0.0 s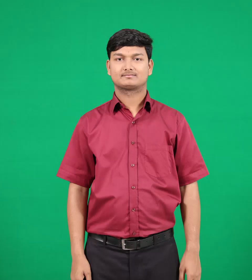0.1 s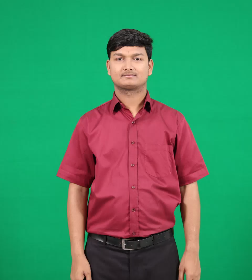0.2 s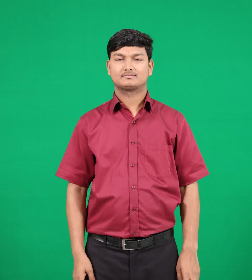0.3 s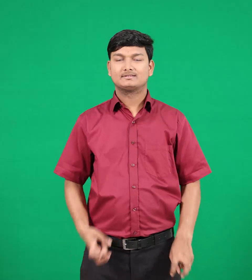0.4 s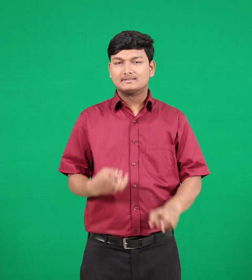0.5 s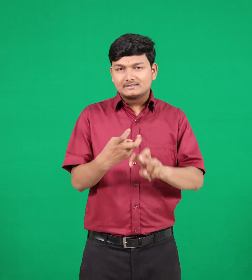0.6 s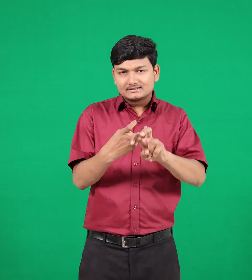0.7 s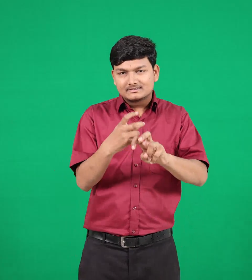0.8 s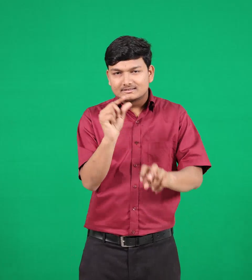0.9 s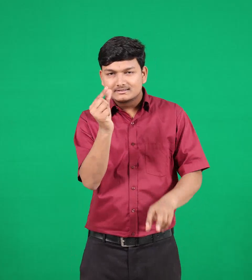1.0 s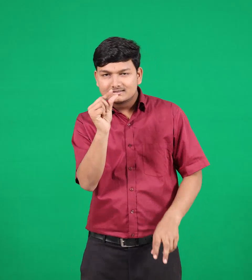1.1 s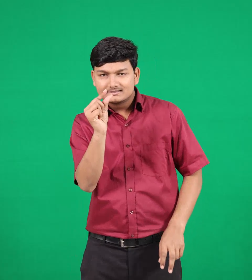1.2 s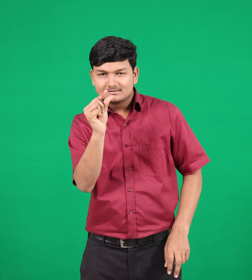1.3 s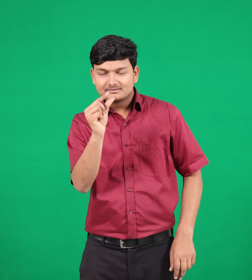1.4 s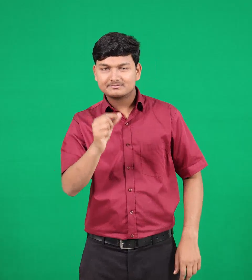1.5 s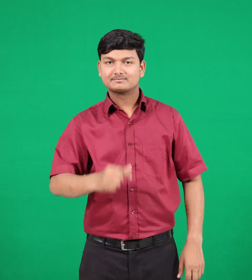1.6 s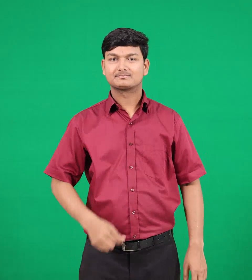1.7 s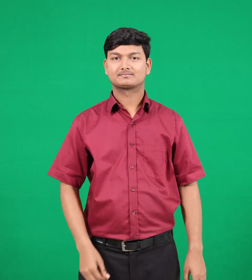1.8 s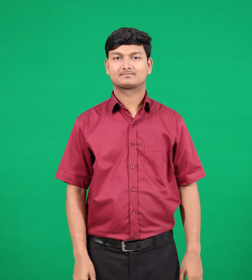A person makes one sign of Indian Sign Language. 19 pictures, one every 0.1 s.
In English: stone
